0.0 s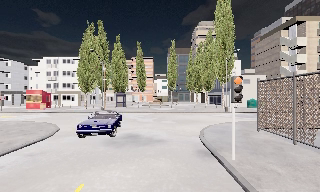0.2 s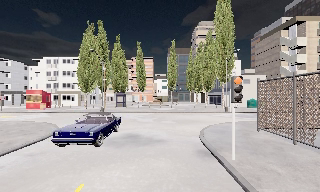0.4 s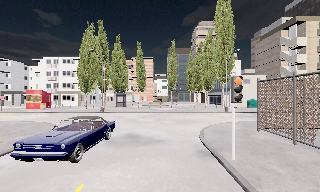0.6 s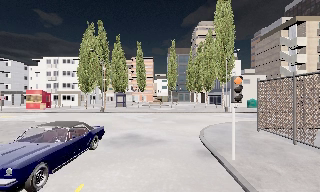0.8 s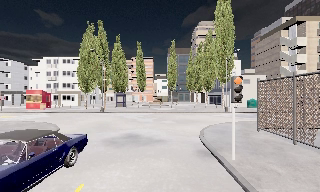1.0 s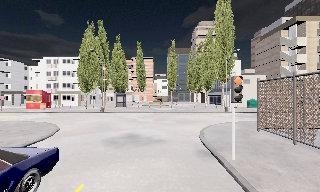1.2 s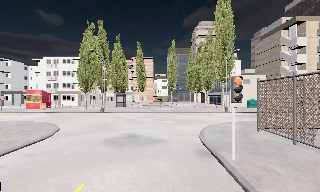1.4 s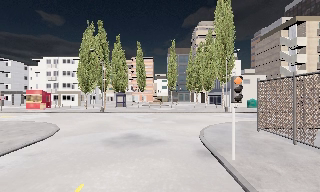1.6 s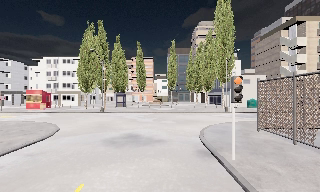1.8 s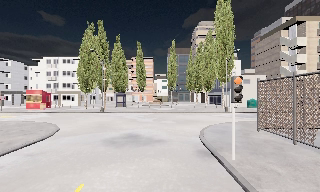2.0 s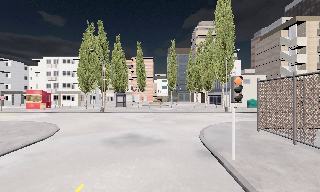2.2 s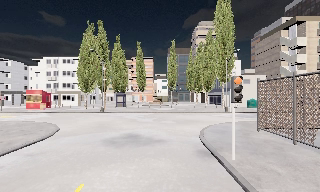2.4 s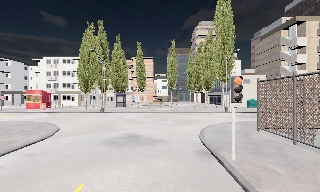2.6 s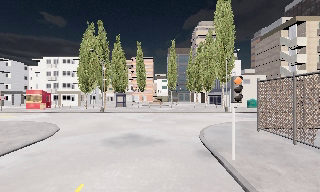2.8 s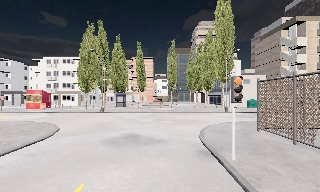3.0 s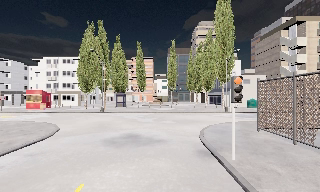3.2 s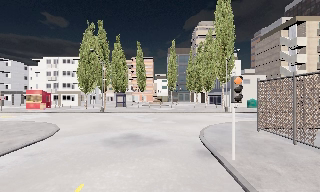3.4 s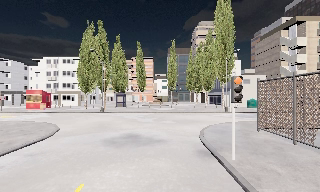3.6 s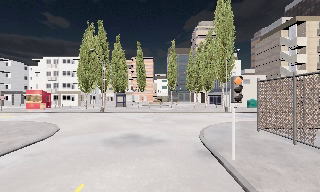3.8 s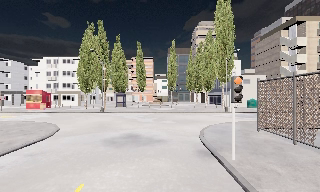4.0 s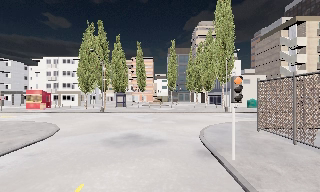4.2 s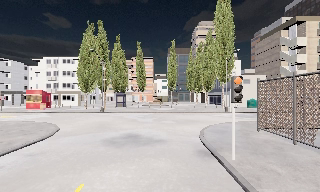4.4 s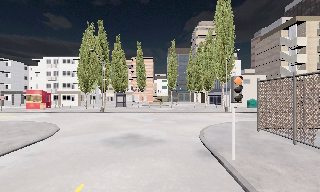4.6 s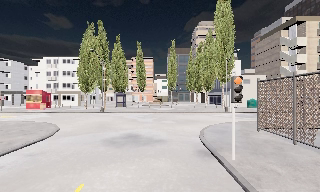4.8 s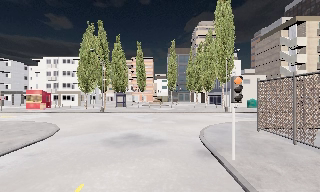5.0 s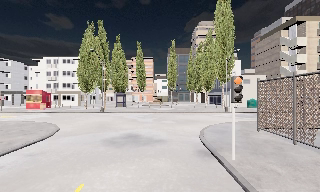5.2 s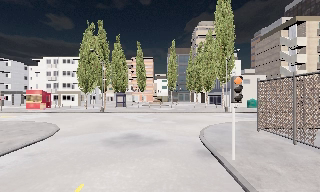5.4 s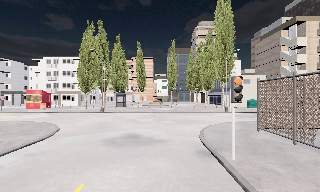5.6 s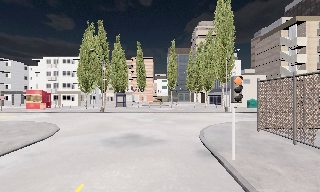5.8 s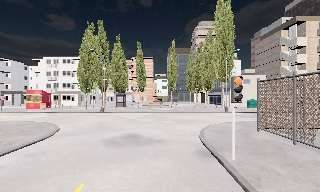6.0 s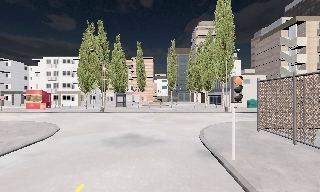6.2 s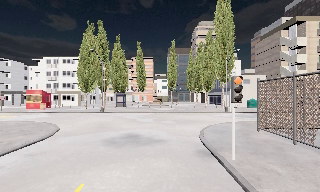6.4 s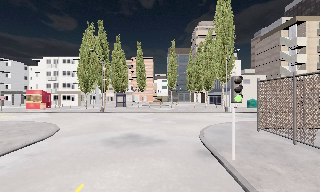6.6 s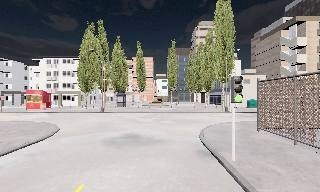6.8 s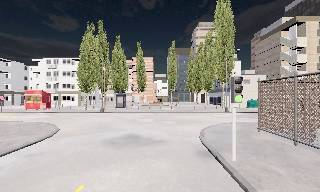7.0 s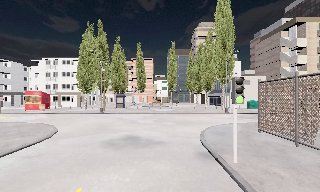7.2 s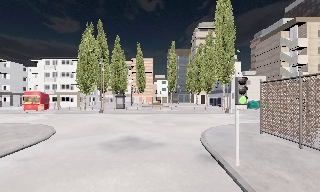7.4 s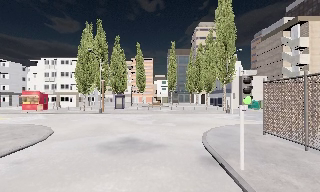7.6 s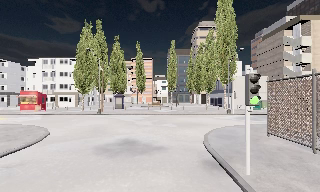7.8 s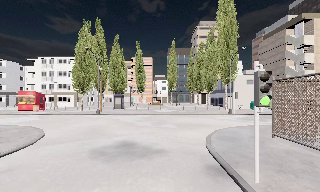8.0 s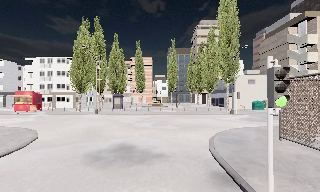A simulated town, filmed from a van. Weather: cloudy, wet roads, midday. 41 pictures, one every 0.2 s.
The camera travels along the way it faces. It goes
forward.
0.0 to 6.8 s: The camera keeps its place and its aim.
6.8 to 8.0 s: The camera travels forward, about 2 m, so what stands in front looms larger. It gains speed.
The film runs forward here.
